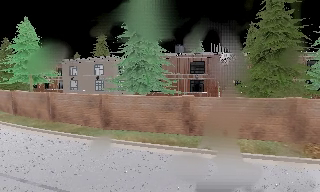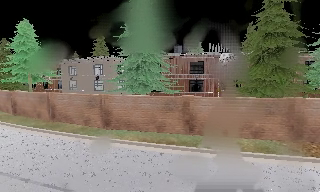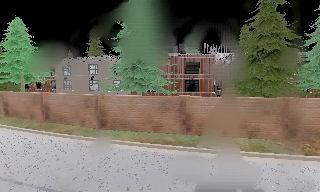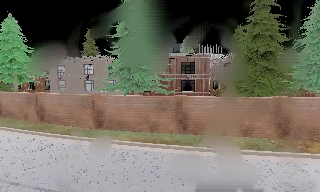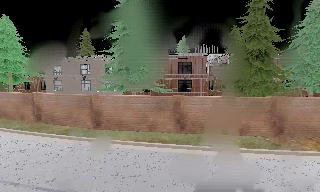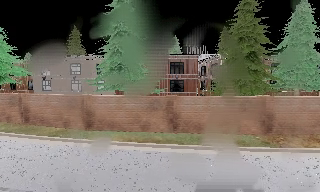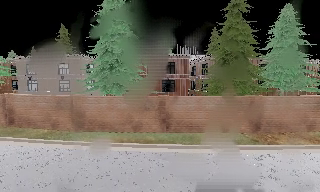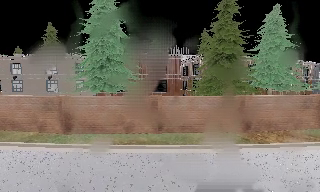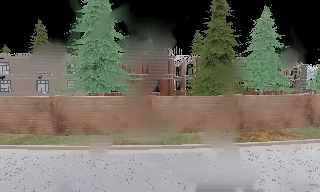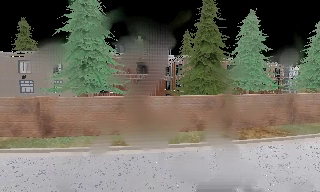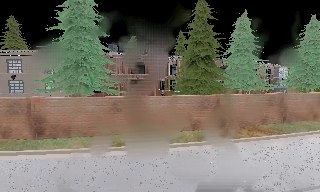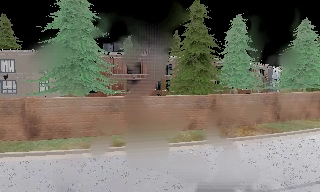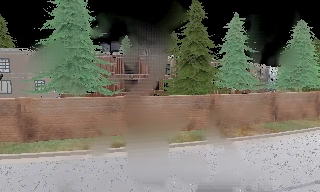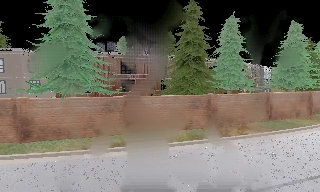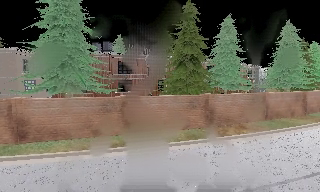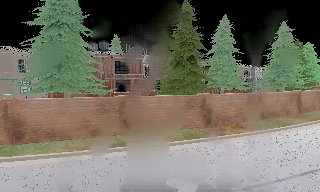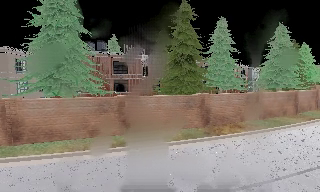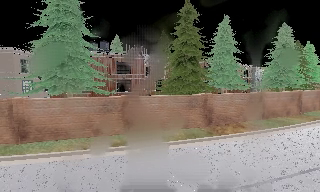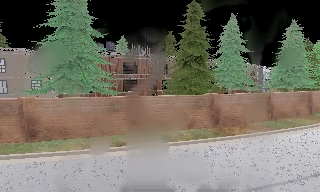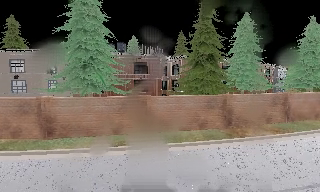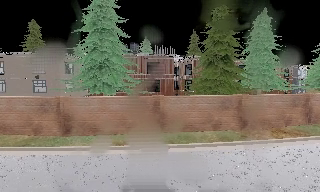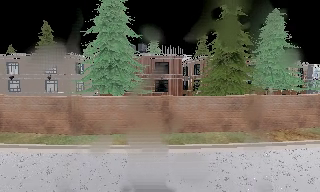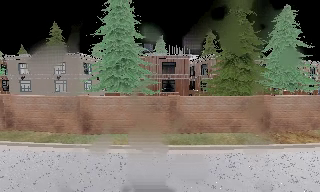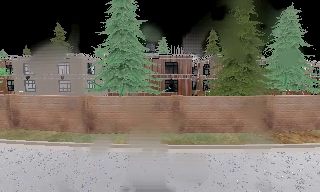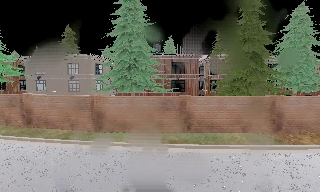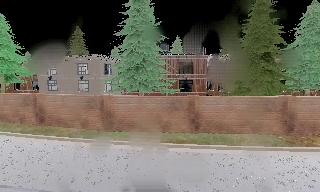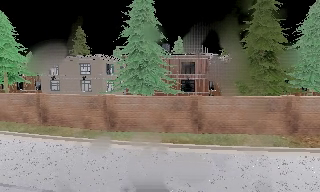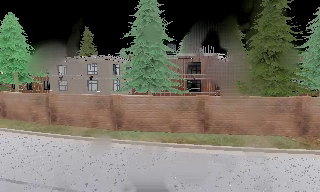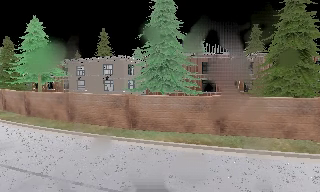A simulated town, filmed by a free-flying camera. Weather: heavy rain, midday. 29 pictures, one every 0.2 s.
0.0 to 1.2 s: The scene slides to the left, as the camera pans about 10 degrees to its right. It travels to its left, about 0.5 m.
1.2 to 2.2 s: The camera pans to its right, which is clockwise from overhead, by about 15 degrees.
2.2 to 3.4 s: The camera shifts only a little, or ends up much as it began.
3.4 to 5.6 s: The camera swings to its left by about 25 degrees, and the scene slides to the right. It travels to its left, about 1 m, so close, fixed things drift to the right.
The film runs forward here.
